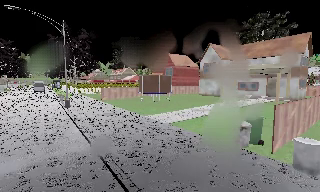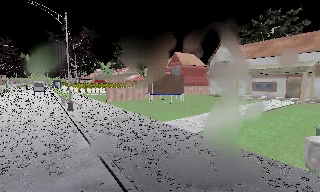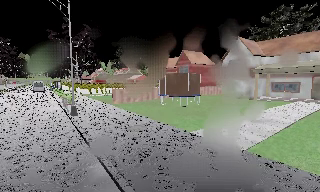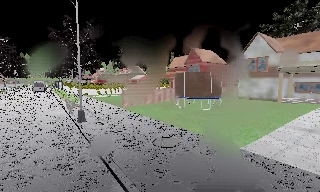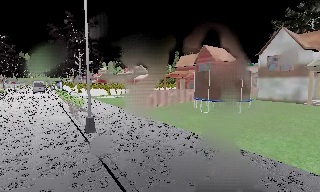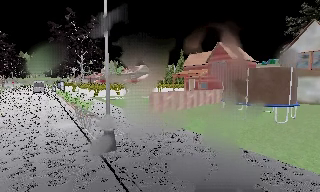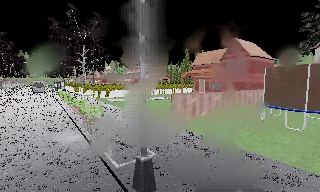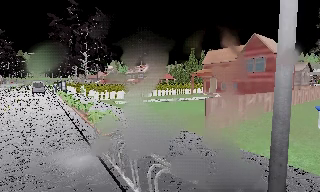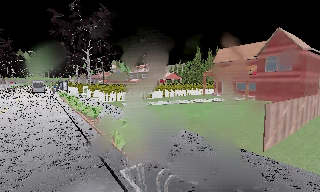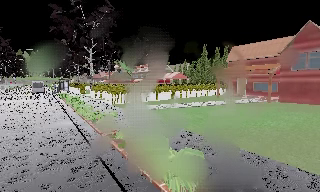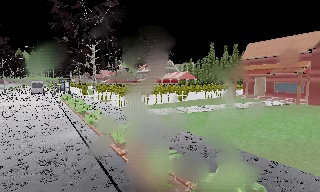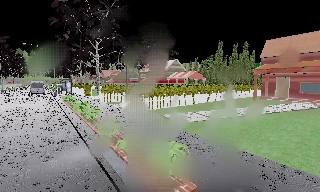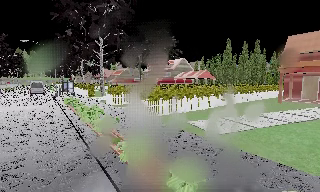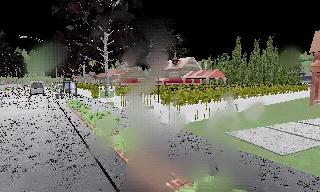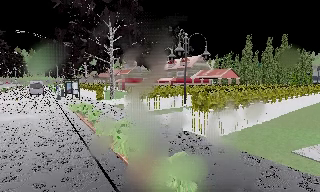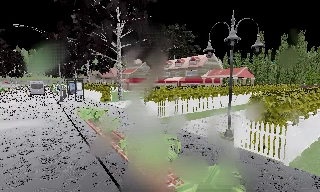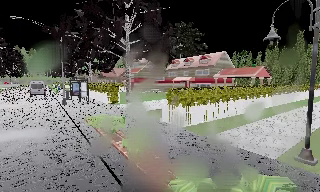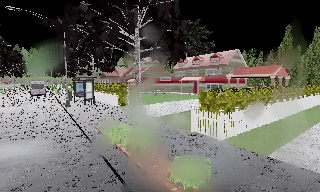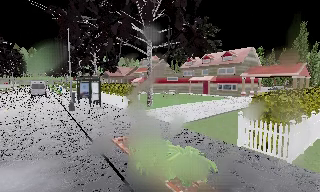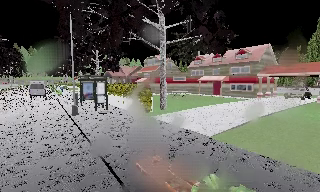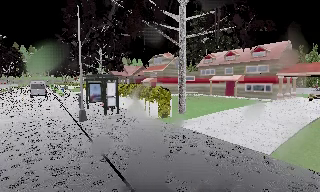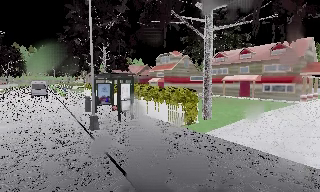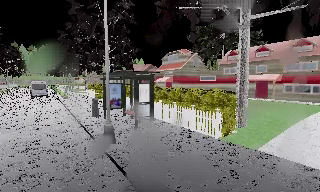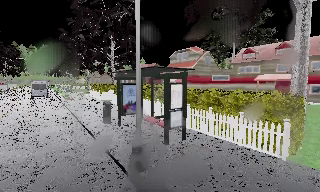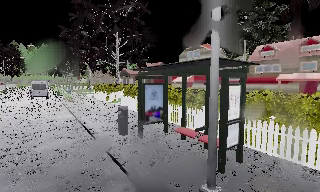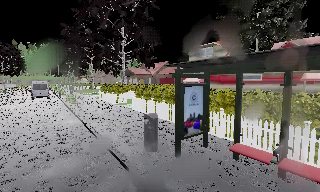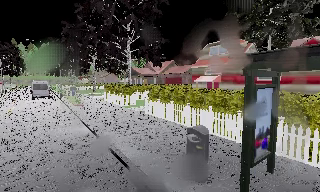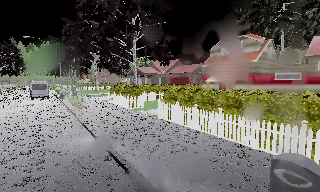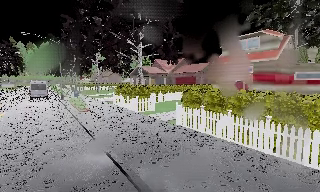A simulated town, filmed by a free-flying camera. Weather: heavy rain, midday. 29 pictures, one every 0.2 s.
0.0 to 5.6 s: The camera travels forward and to its left, about 60 m, so what stands in front looms larger.
The film runs forward here.
